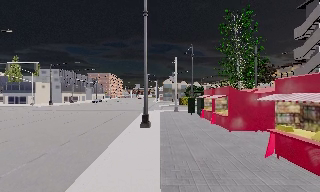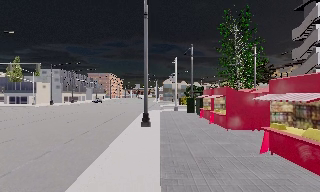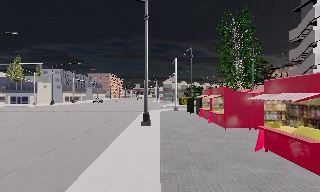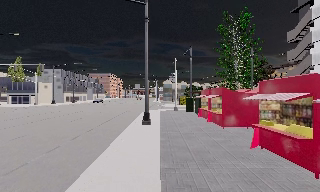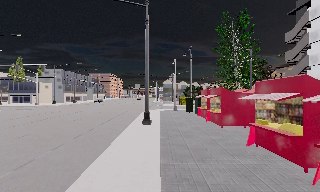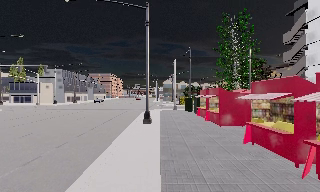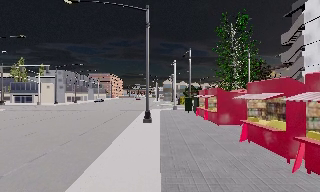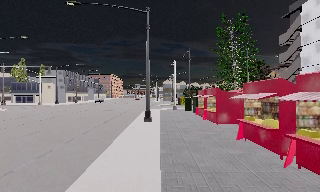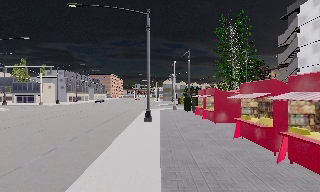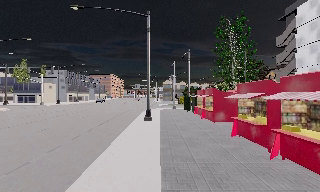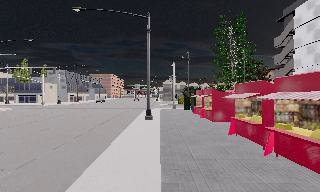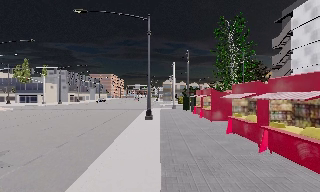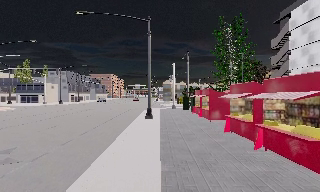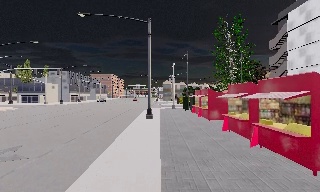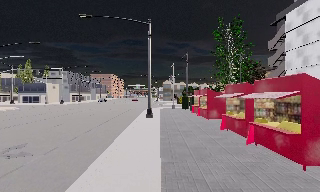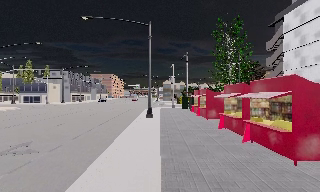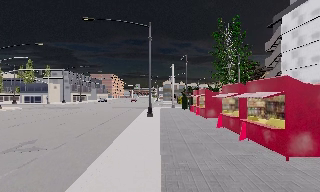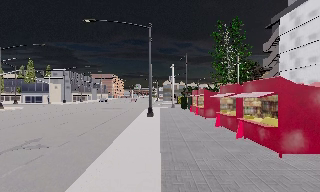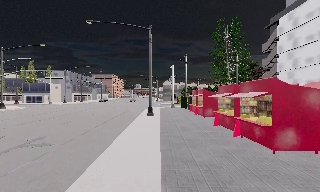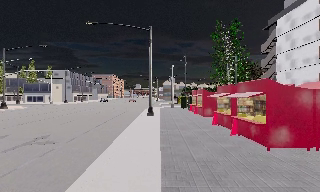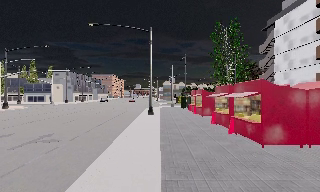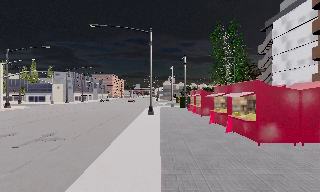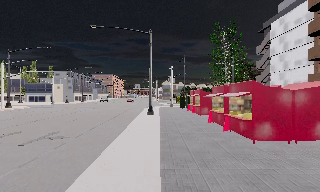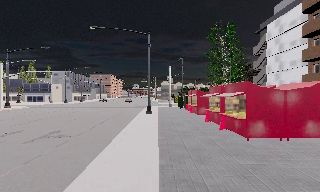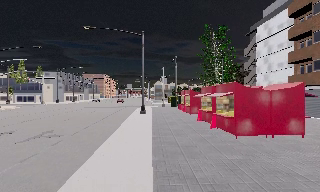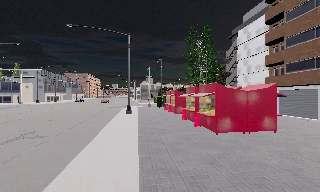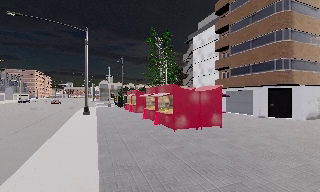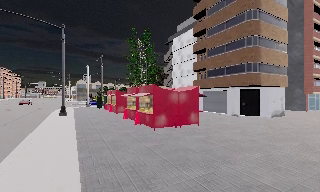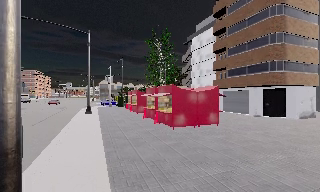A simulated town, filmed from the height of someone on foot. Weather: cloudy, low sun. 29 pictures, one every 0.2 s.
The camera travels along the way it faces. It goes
backward.
0.0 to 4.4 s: The camera travels backward, about 8 m, so what stands in front gets smaller.
4.4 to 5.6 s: The camera pans to its right, which is clockwise from overhead, by about 20 degrees. It travels backward, about 2 m, so what stands in front gets smaller.
The film runs backward here.
